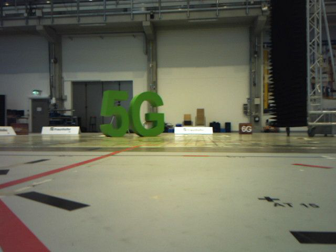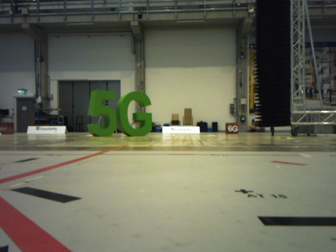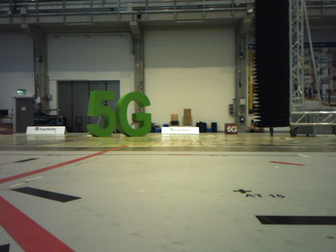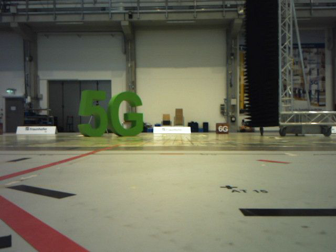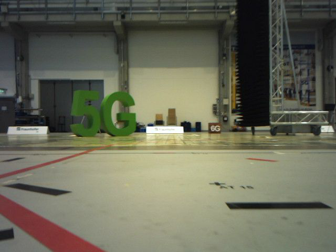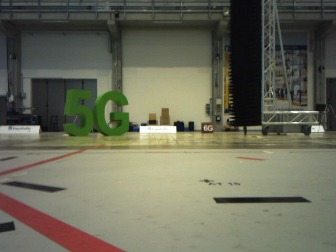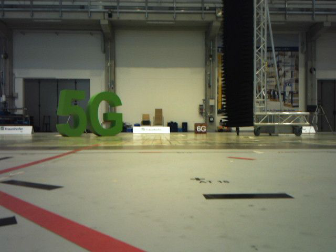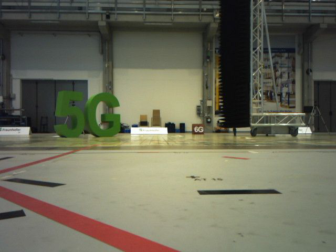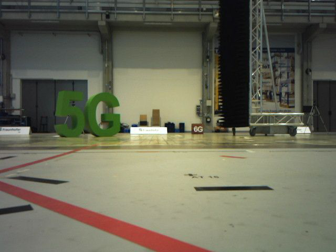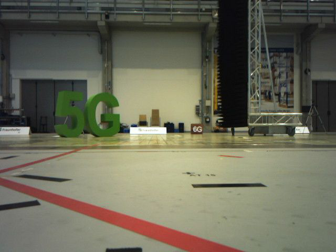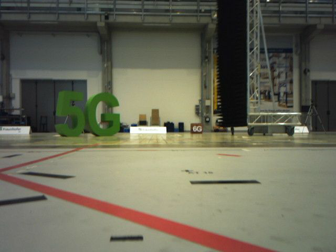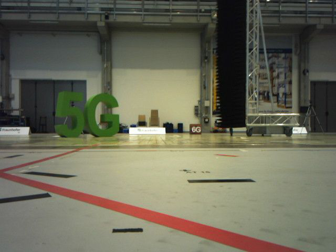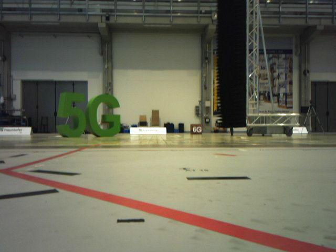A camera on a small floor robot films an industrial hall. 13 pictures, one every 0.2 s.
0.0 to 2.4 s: The camera travels backward, about 0.5 m, so what stands in front gets smaller.
The film runs backward here.
